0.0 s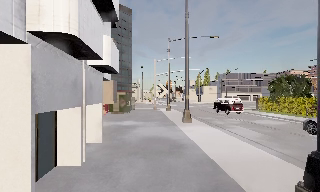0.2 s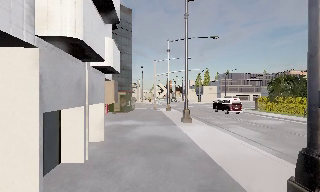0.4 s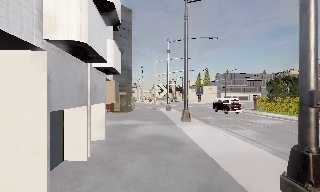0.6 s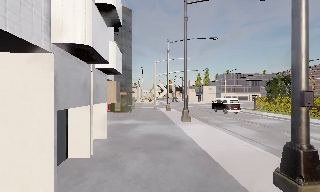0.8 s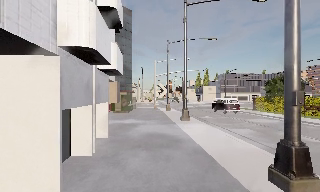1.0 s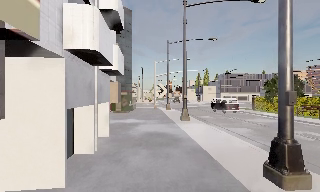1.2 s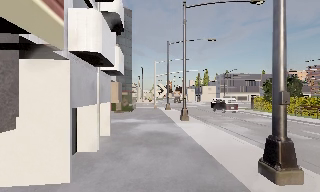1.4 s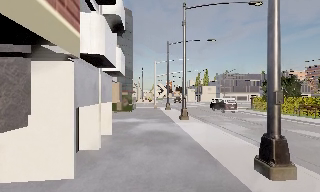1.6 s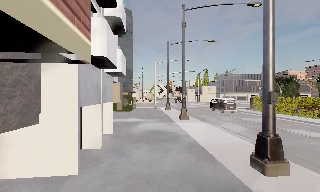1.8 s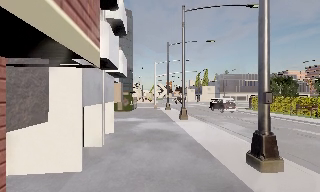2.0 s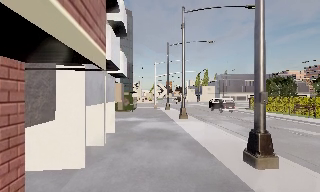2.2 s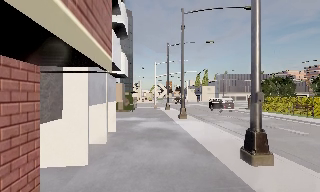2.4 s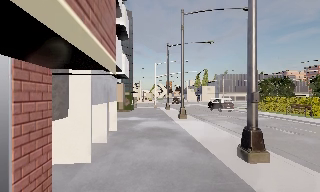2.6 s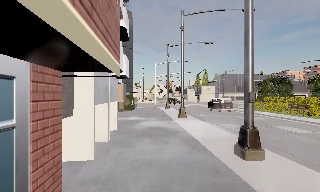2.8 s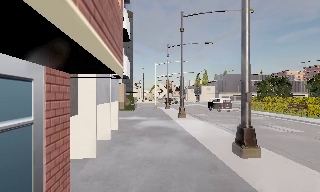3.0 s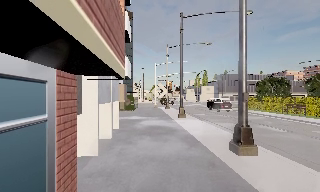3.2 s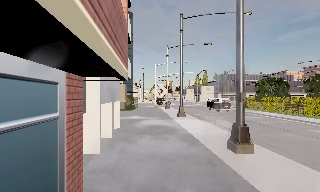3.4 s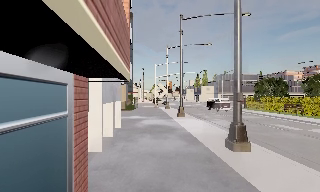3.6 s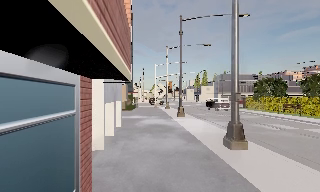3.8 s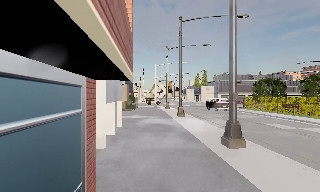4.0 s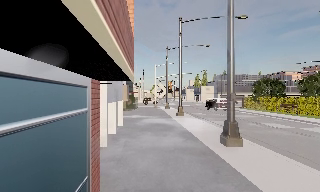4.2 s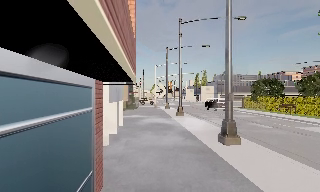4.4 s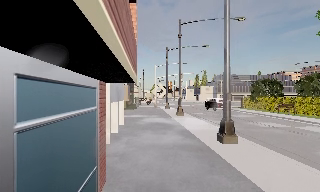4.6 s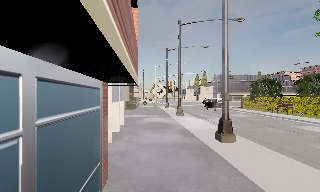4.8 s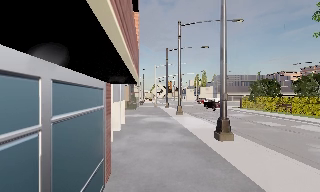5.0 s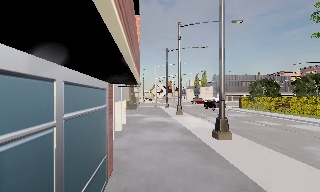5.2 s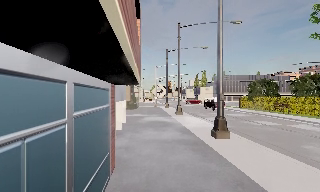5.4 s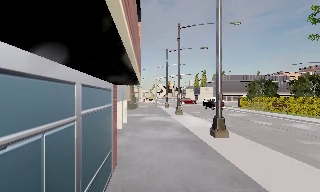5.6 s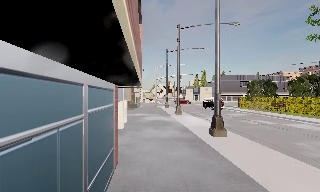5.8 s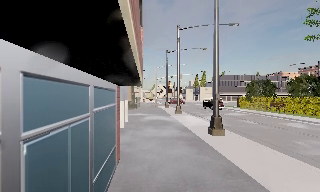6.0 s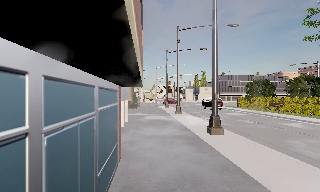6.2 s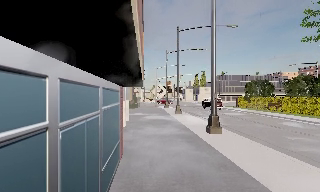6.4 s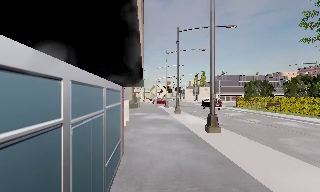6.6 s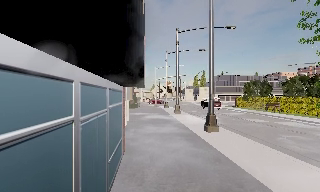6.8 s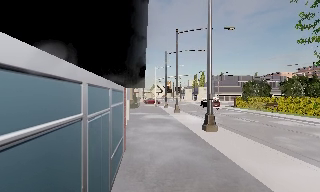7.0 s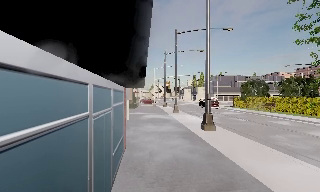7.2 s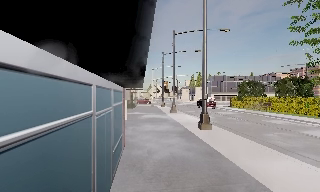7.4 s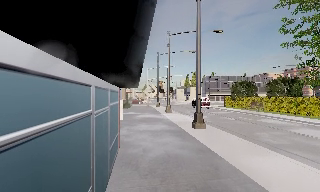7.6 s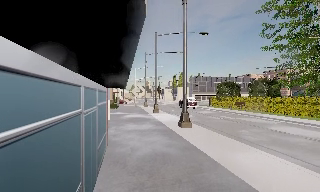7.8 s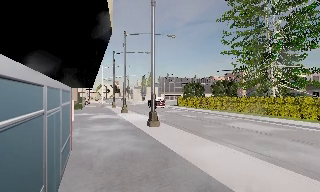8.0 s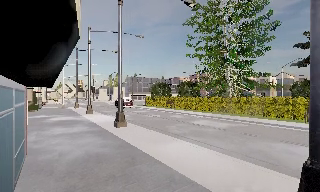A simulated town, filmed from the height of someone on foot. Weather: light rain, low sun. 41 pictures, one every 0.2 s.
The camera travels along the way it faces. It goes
backward.
0.0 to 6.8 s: The camera travels backward, about 7 m, so what stands in front gets smaller.
6.8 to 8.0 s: The camera swings to its right by about 30 degrees, and the scene slides to the left. It travels backward, about 1 m, so what stands in front gets smaller.
The film runs backward here.
